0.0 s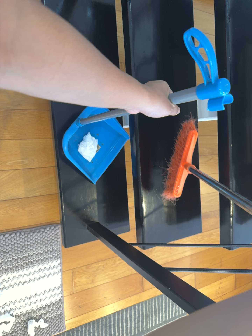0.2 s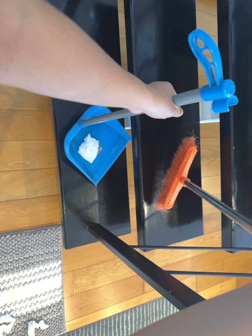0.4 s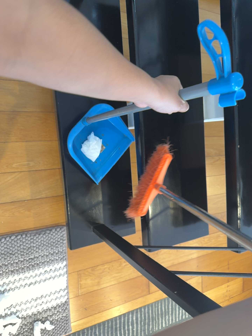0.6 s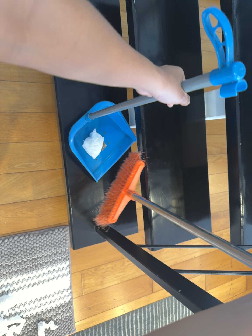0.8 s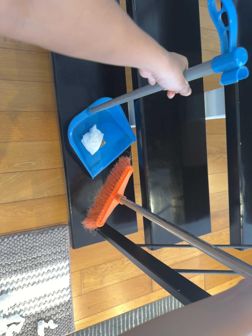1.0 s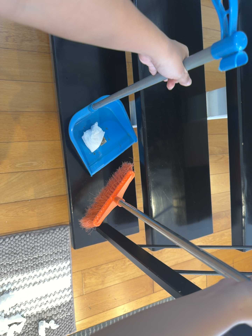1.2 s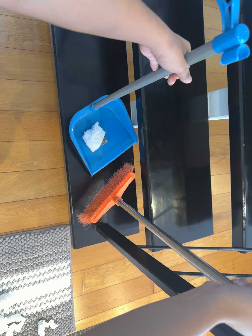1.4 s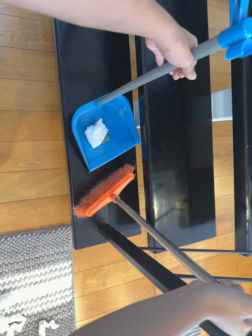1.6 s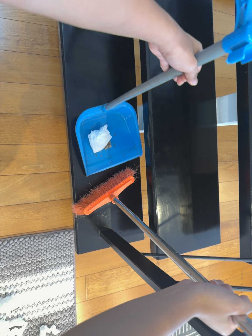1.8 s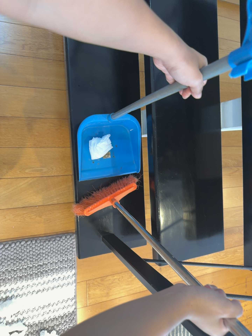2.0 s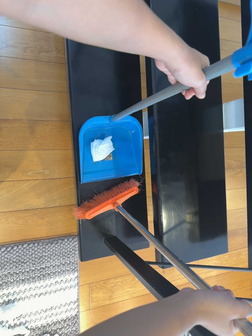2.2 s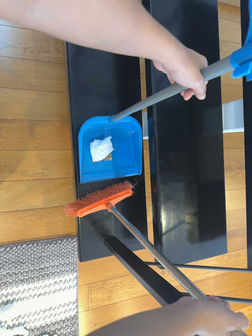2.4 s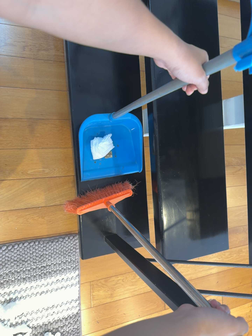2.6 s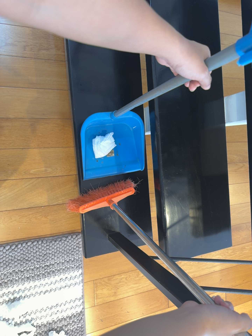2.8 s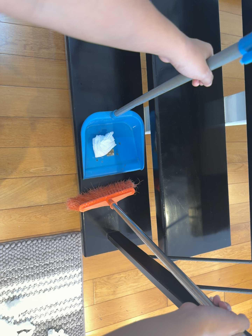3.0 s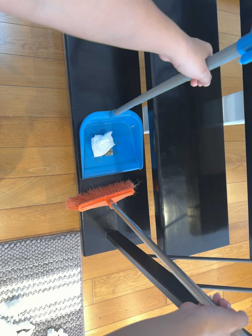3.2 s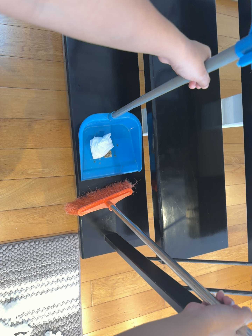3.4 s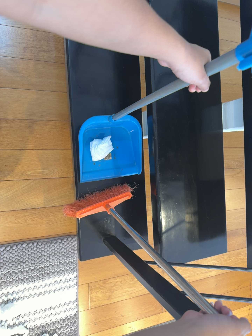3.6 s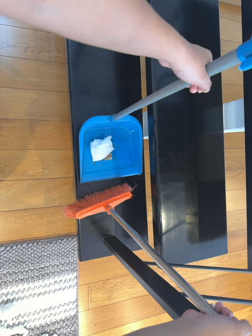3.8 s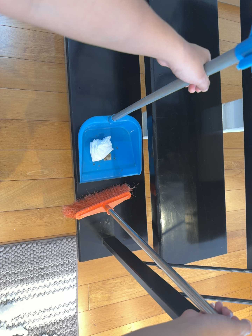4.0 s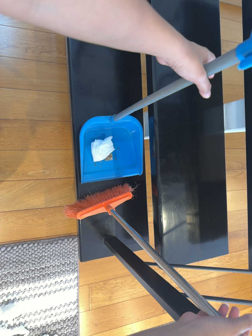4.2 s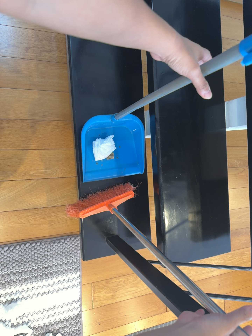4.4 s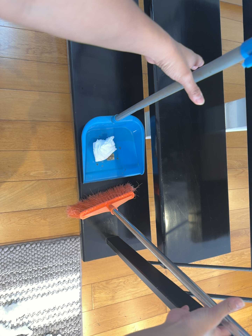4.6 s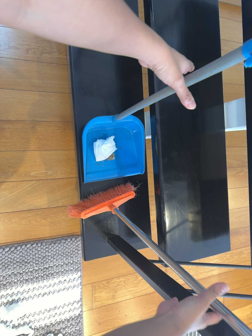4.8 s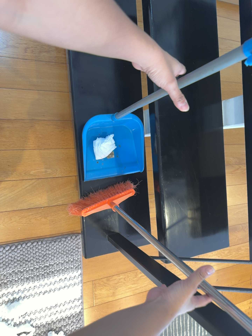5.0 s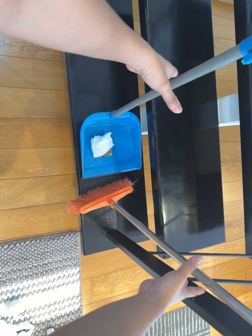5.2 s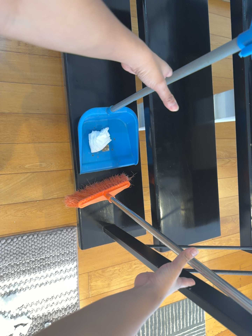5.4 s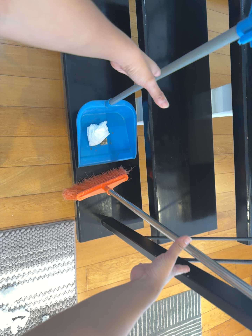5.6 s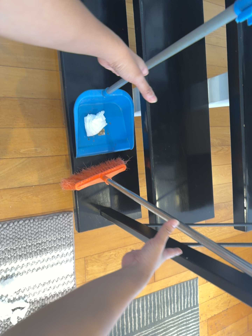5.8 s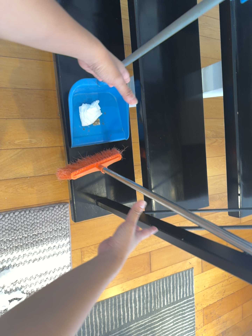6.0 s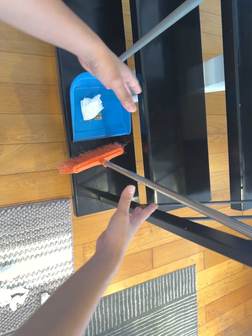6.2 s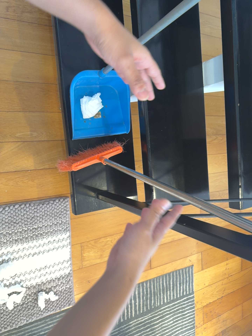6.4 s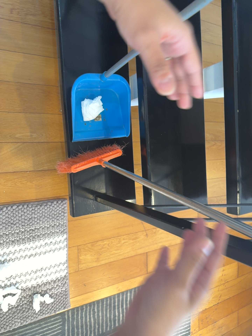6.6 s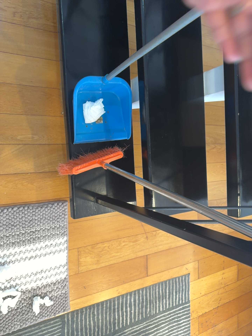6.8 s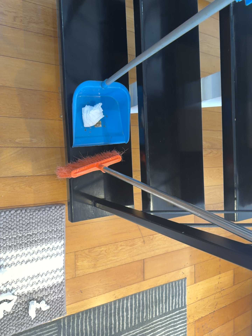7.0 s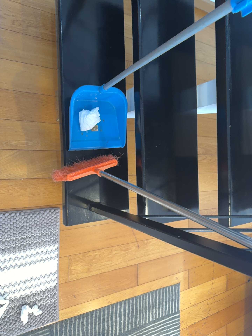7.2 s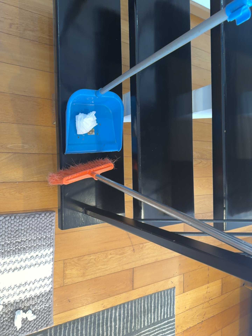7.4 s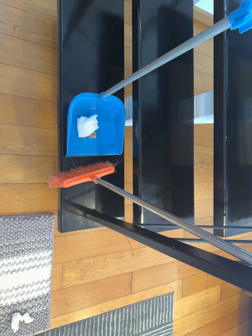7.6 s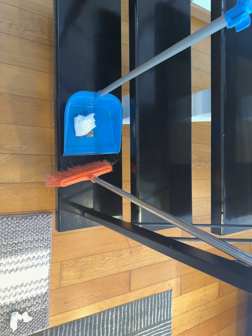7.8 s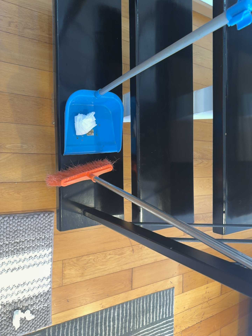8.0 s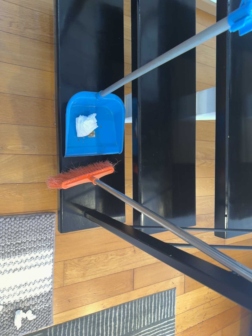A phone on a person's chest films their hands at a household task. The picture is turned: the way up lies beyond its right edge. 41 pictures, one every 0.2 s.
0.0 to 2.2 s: The camera shifts only a little, or ends up much as it began.
2.2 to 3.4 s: The camera keeps its place and its aim.
3.4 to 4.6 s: The camera shifts only a little, or ends up much as it began.
4.6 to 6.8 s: The camera travels toward the bottom of its view and to its left, about 18 cm, so close, fixed things drift upward.
6.8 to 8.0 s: The camera shifts only a little, or ends up much as it began.
The film runs forward here.
